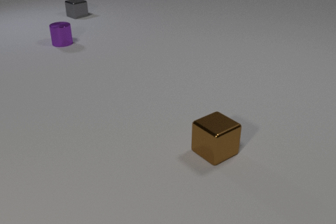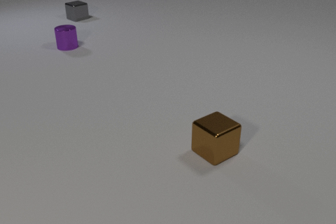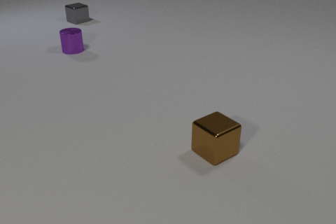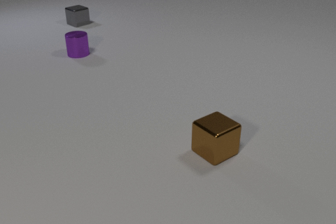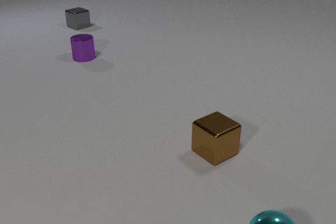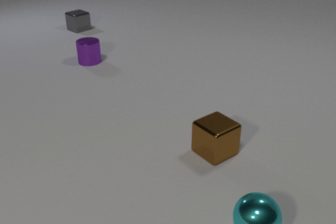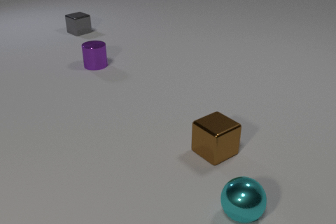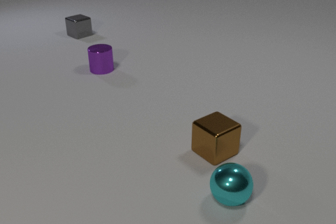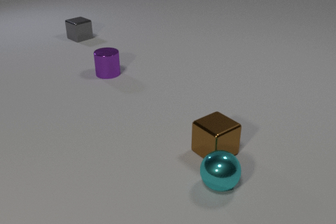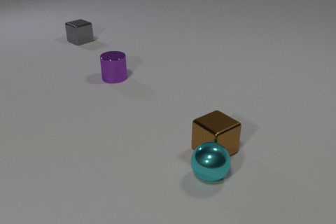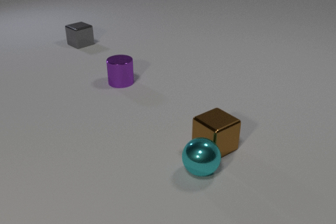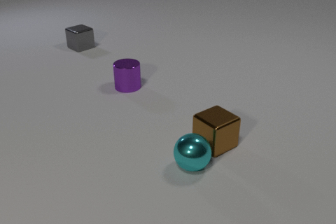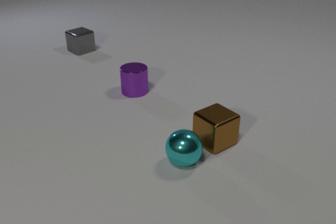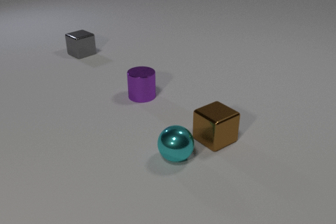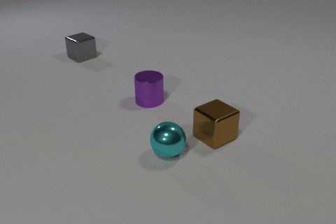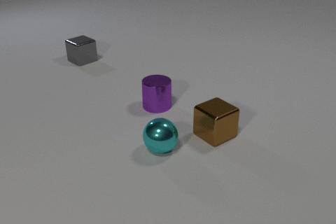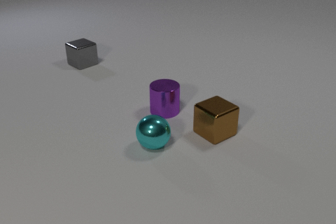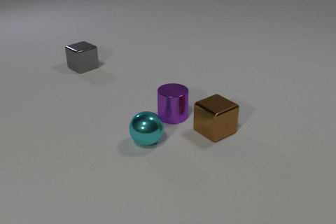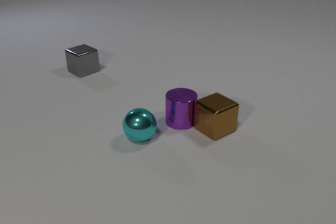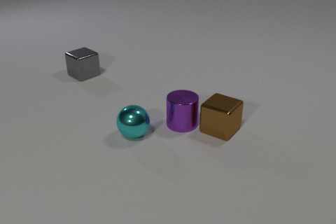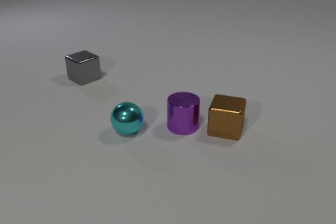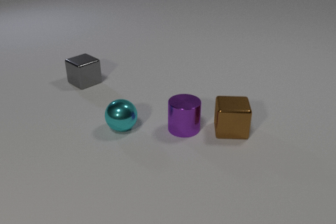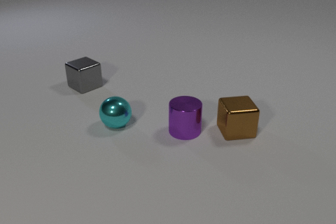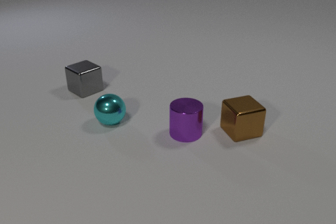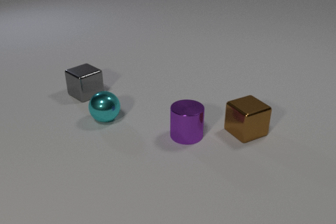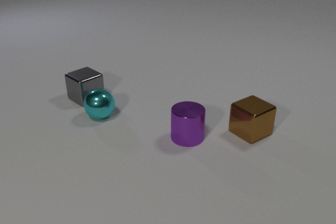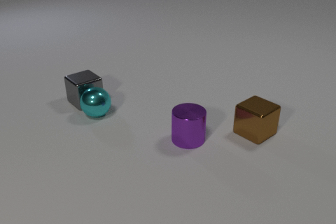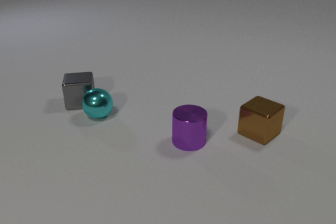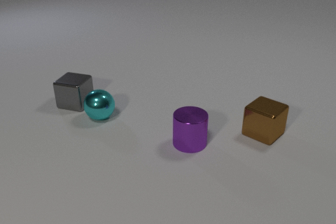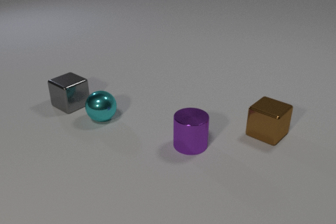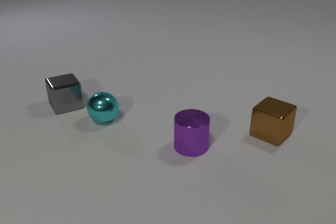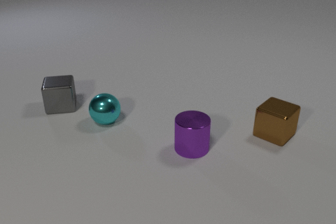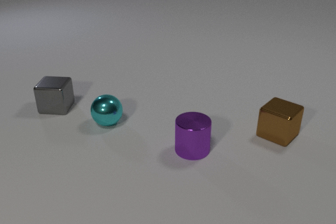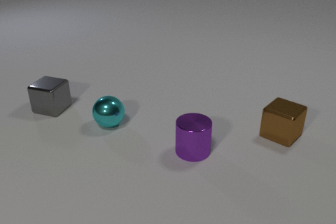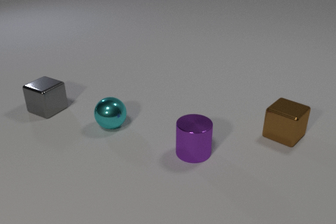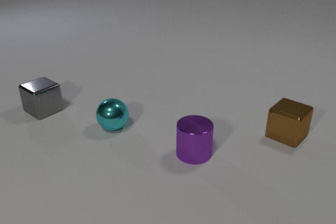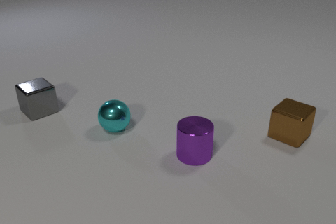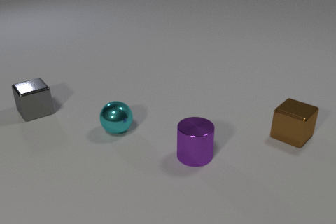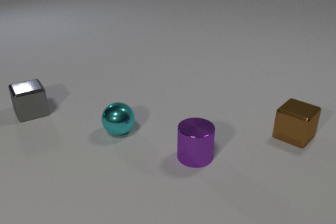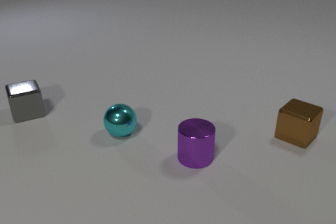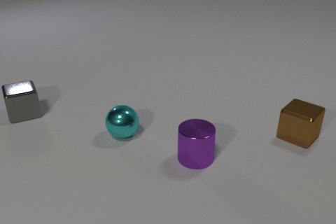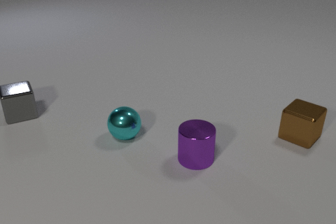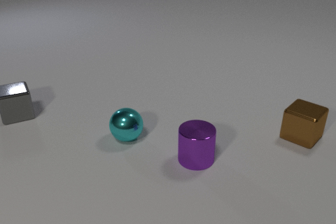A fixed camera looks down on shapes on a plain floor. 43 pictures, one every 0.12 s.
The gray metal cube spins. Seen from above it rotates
clockwise.
The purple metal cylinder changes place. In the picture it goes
toward the camera.
0.00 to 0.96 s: The cyan metal sphere comes in at the bottom edge, rolls away from the camera and to the left. The purple metal cylinder slides toward the camera and to the right. The gray metal cube slides toward the camera.
0.96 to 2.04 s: The cyan metal sphere rolls to the left and away from the camera. The purple metal cylinder slides toward the camera and to the right. The brown metal cube slides away from the camera. The gray metal cube slides toward the camera. The cyan metal sphere and the brown metal cube collide.
2.04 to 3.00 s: The cyan metal sphere rolls away from the camera and to the left. The purple metal cylinder slides toward the camera. The brown metal cube slides to the right, spins counterclockwise seen from above by about 90 degrees, its near face sliding to the right. The gray metal cube slides toward the camera. The purple metal cylinder and the brown metal cube collide.
3.00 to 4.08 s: The cyan metal sphere rolls toward the camera and to the right. The purple metal cylinder slides toward the camera. The brown metal cube slides to the right. The gray metal cube slides to the left, spins clockwise seen from above by about 165 degrees, its near face sliding to the left. The cyan metal sphere and the gray metal cube collide.
4.08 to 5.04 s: The cyan metal sphere rolls toward the camera and to the right. The purple metal cylinder slides toward the camera. The brown metal cube slides to the right. The gray metal cube slides to the left, spins clockwise seen from above by about 30 degrees, its near face sliding to the left.
What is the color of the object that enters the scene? cyan.
Are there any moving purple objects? yes.
Are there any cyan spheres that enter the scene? yes.
